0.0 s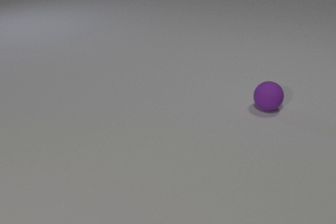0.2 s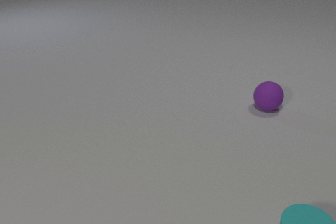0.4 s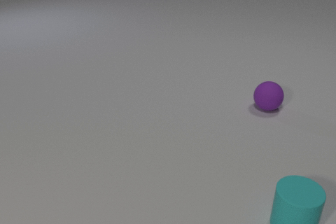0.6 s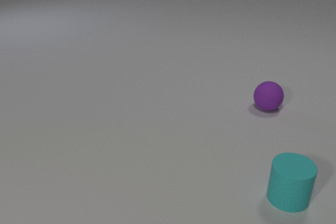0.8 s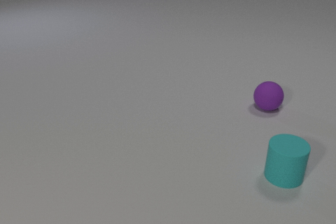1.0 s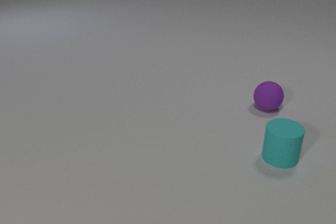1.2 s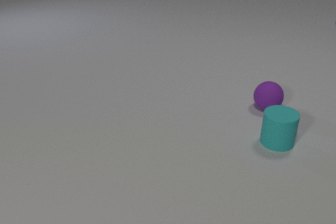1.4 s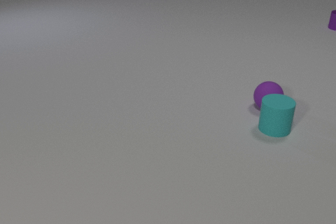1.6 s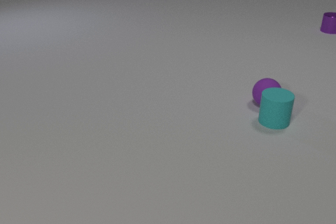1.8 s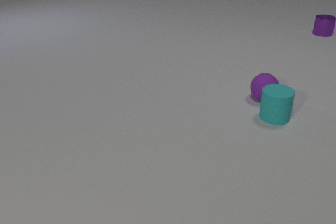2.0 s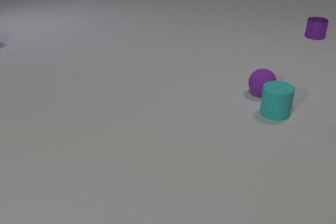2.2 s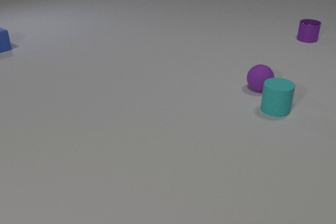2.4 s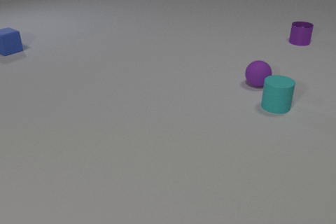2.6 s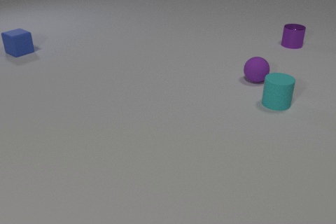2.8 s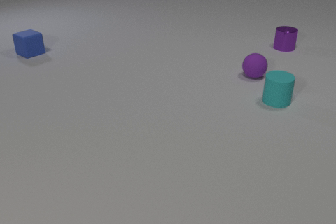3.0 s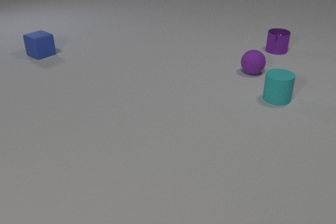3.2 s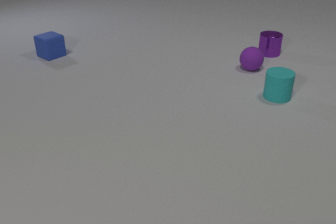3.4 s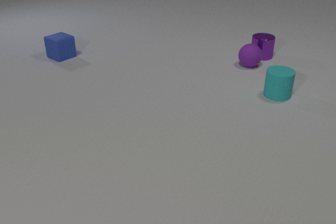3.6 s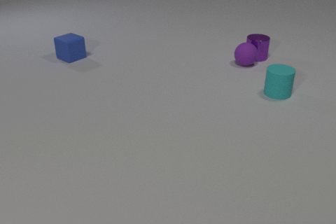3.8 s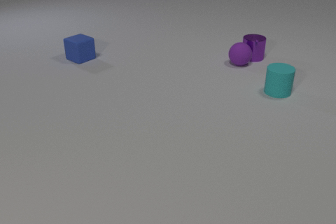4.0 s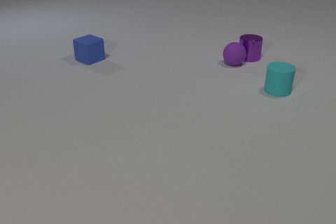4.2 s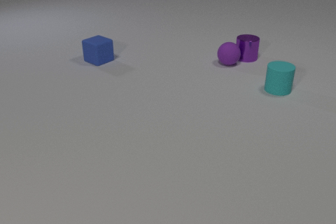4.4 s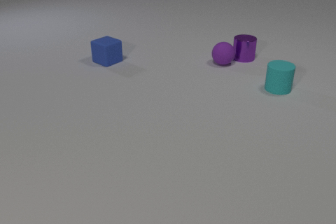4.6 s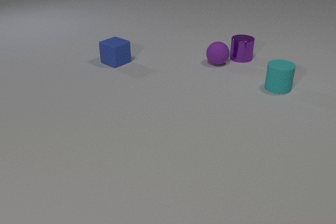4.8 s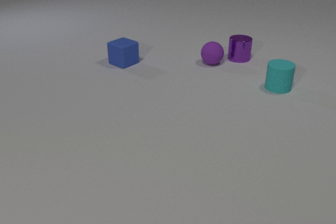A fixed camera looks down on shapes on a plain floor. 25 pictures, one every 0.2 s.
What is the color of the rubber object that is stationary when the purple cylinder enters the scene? purple.
How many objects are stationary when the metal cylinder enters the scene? 1.
Are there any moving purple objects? yes.
0.0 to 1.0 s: The cyan rubber cylinder comes in at the bottom edge, slides away from the camera.
1.0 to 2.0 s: The cyan rubber cylinder slides away from the camera. The purple rubber sphere rolls away from the camera. The purple metal cylinder comes in at the right edge, slides toward the camera and to the left. The cyan rubber cylinder and the purple rubber sphere collide.
2.0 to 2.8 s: The cyan rubber cylinder slides away from the camera. The purple rubber sphere rolls away from the camera. The purple metal cylinder slides toward the camera and to the left. The blue rubber cube comes in at the left edge, slides to the right and toward the camera.
2.8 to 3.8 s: The cyan rubber cylinder slides away from the camera. The purple rubber sphere rolls away from the camera and to the left. The purple metal cylinder slides toward the camera and to the left. The blue rubber cube slides to the right and toward the camera. The purple rubber sphere and the purple metal cylinder collide.
3.8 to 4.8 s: The cyan rubber cylinder slides away from the camera. The purple rubber sphere rolls to the left. The purple metal cylinder slides to the left. The blue rubber cube slides to the right and toward the camera.
